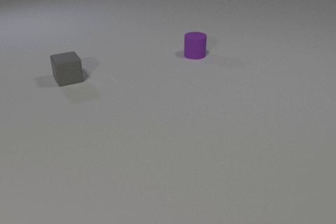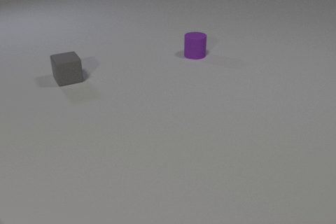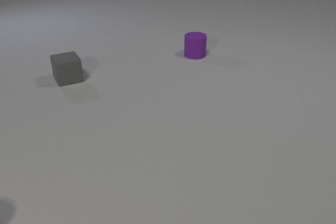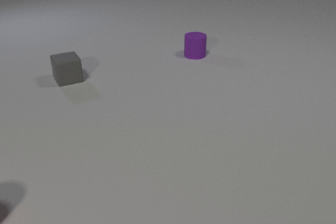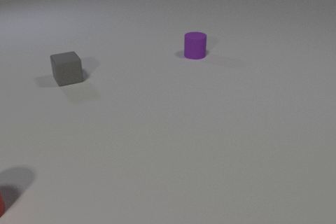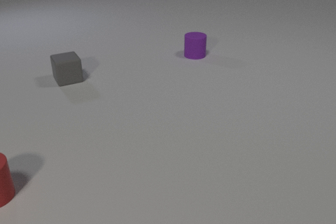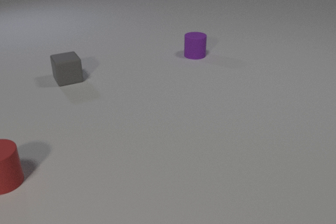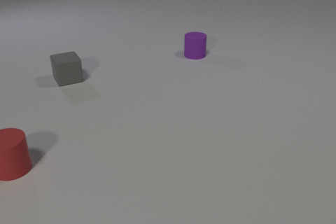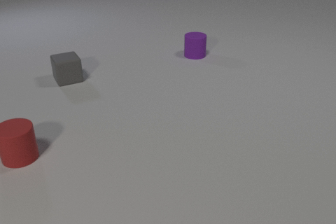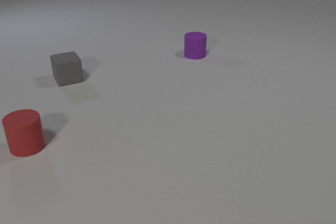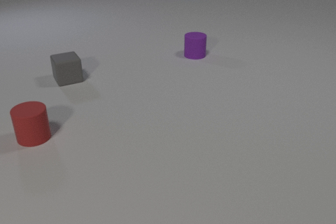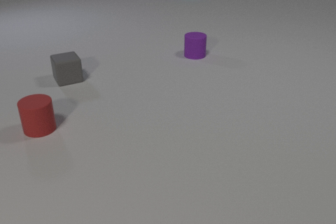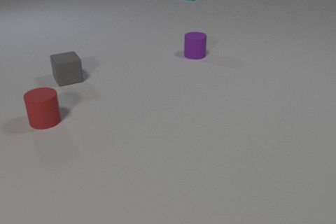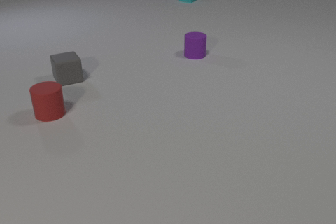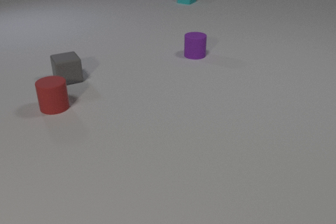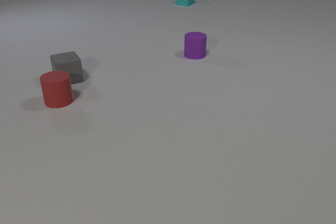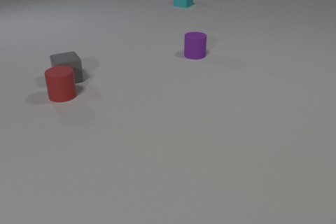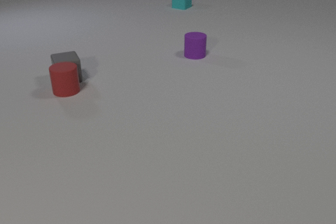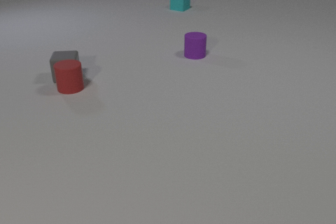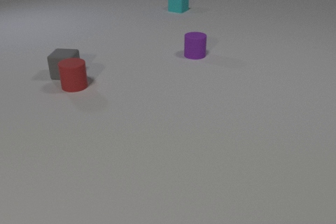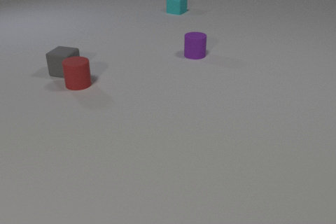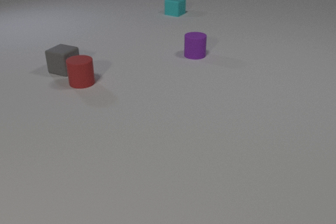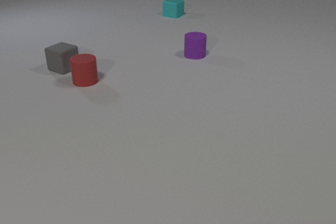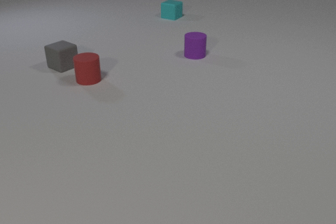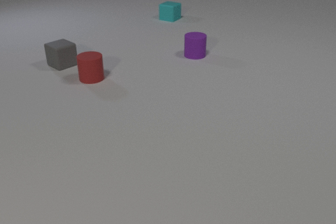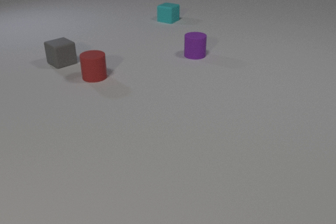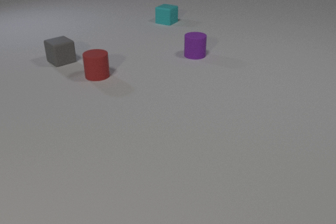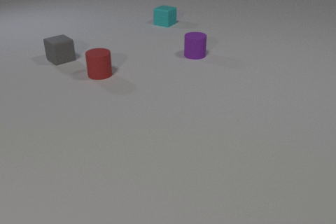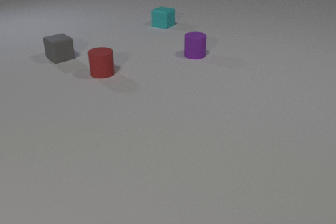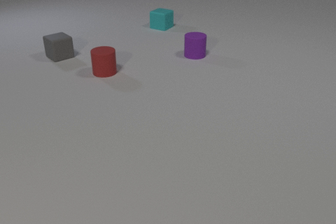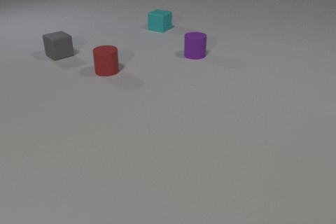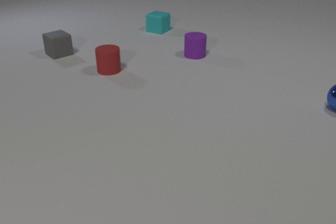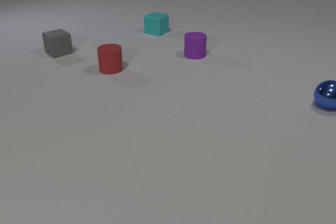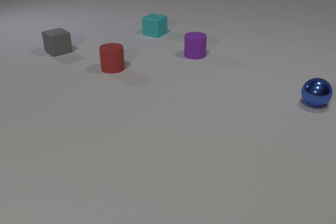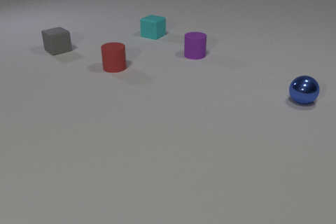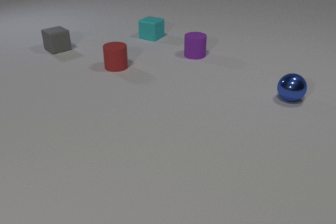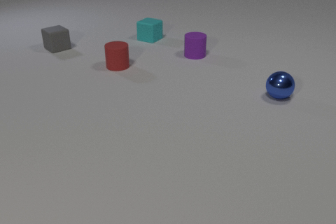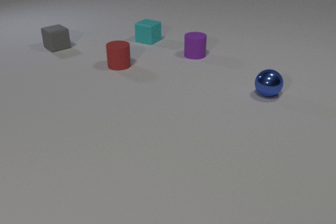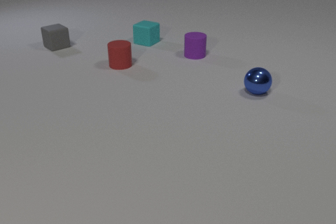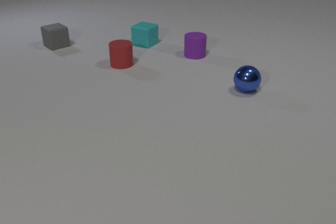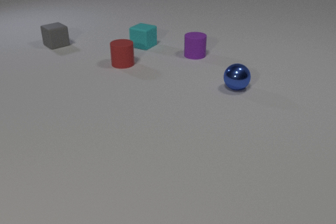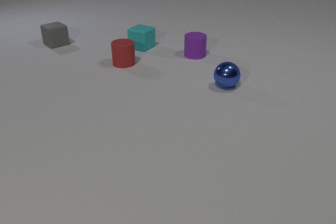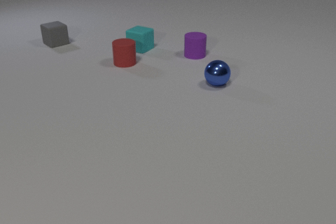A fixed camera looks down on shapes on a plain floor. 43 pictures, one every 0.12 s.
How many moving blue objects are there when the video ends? 1.
Are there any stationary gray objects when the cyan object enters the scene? yes.
How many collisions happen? 1.
0.00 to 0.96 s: The red rubber cylinder comes in at the left edge, slides away from the camera and to the right.
0.96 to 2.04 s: The red rubber cylinder slides away from the camera and to the right. The cyan rubber cube comes in at the top edge, slides toward the camera. The red rubber cylinder and the gray rubber cube collide.
2.04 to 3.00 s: The red rubber cylinder slides to the right and away from the camera. The gray rubber cube slides away from the camera, spins clockwise seen from above by about 75 degrees, its near face sliding to the left. The cyan rubber cube slides toward the camera.
3.00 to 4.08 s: The red rubber cylinder slides to the right and away from the camera. The gray rubber cube slides away from the camera. The cyan rubber cube slides toward the camera. The blue metal sphere comes in at the right edge, rolls to the left.
4.08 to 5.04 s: The red rubber cylinder slides away from the camera and to the right. The gray rubber cube slides away from the camera. The cyan rubber cube slides toward the camera. The blue metal sphere rolls to the left.
